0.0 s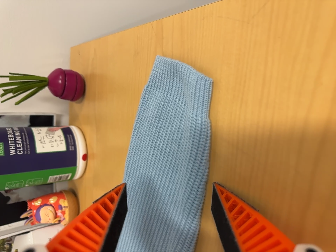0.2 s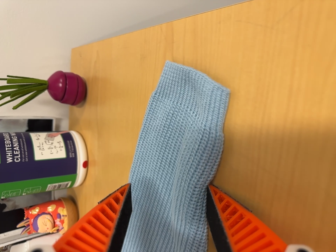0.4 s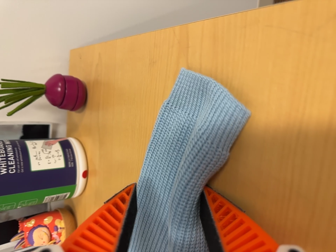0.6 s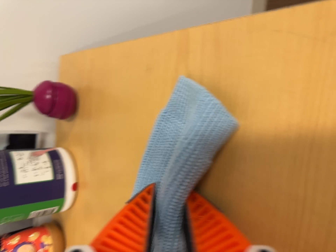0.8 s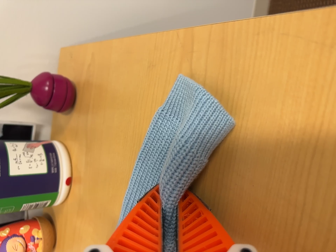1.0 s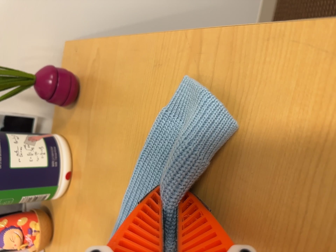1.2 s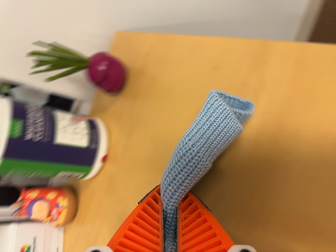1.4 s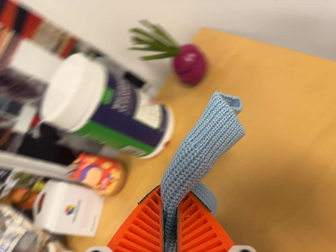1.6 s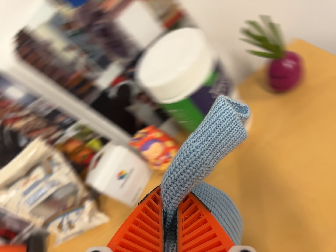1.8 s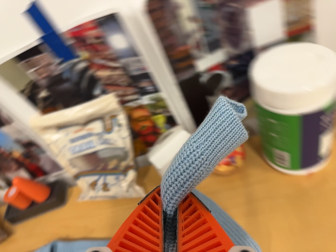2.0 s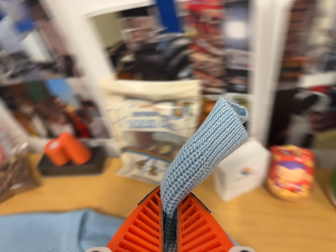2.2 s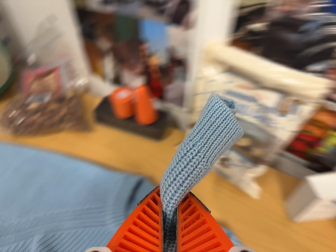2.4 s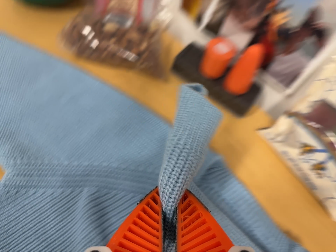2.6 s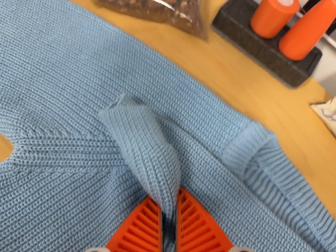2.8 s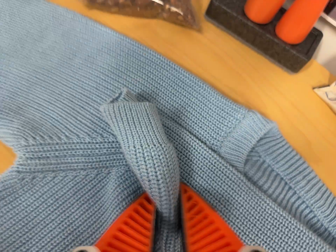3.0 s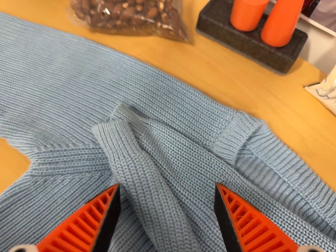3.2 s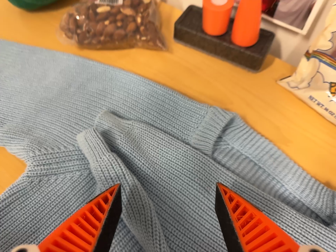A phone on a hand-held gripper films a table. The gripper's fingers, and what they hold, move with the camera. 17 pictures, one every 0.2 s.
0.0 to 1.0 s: The camera travels forward and to its left, about 8 cm, so what stands in front looms larger.
1.0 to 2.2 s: The scene slides to the right, as the camera pans about 15 degrees to its left. It travels to its left, about 50 cm, so close, fixed things drift to the right. Its aim tips toward the bottom of its view by about 10 degrees, and the scene shifts upward. It rolls about its line of sight by about 100 degrees, and the scene rotates clockwise.
2.2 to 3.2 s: The camera pans to its left by about 15 degrees. It travels forward and to its left, about 10 cm, so what stands in front looms larger. Its aim tips toward the bottom of its view by about 10 degrees, and the scene shifts upward. It rolls about its line of sight by about 10 degrees, and the scene rotates clockwise.
The film runs forward here.
